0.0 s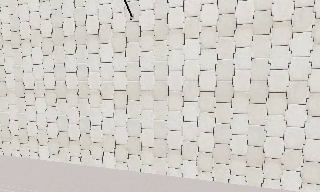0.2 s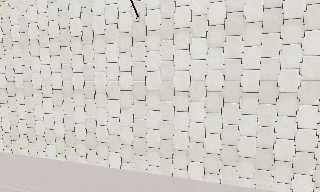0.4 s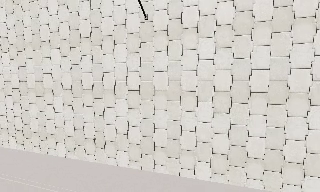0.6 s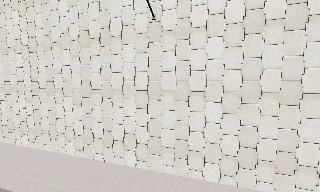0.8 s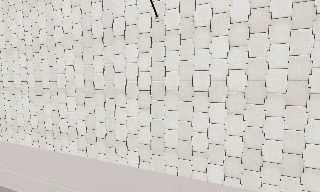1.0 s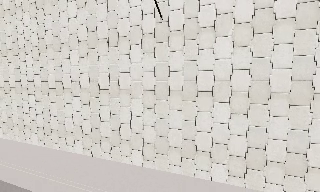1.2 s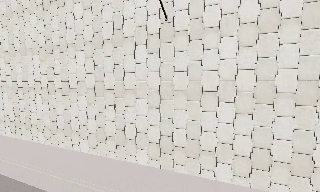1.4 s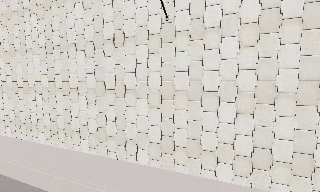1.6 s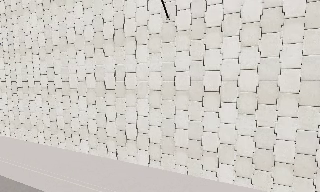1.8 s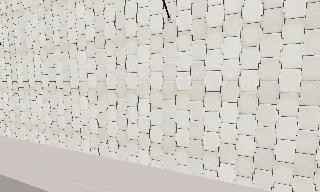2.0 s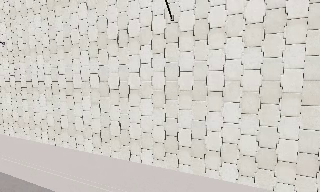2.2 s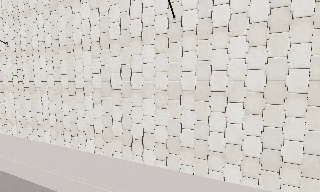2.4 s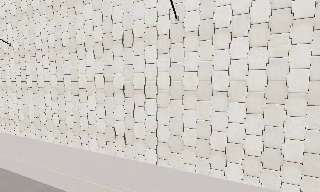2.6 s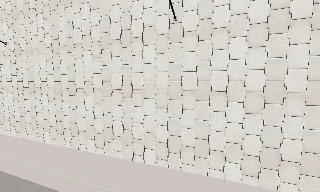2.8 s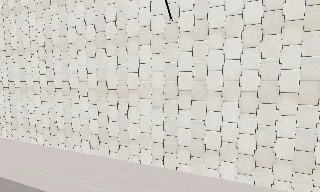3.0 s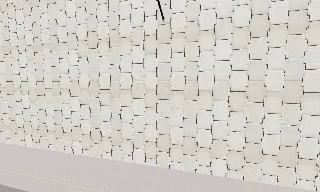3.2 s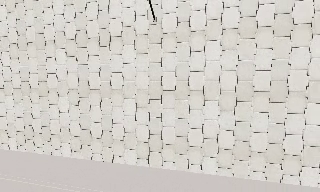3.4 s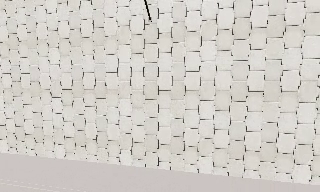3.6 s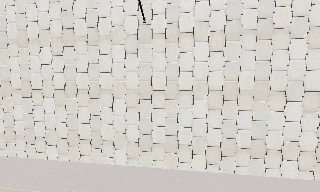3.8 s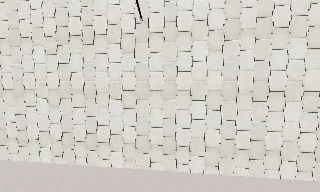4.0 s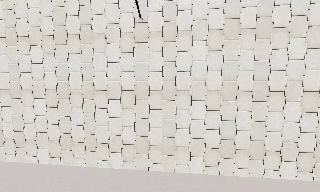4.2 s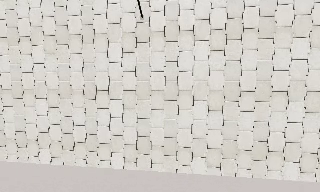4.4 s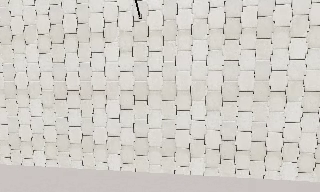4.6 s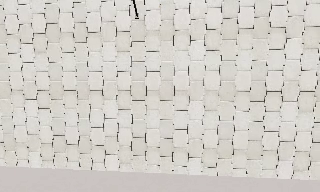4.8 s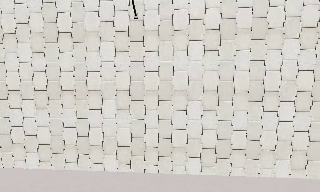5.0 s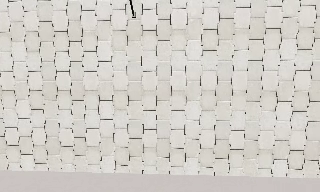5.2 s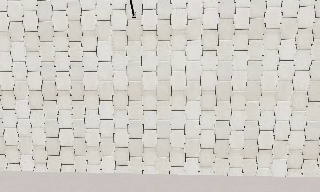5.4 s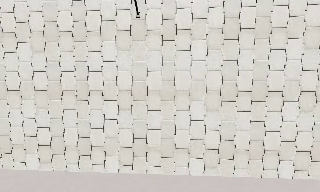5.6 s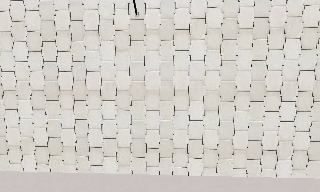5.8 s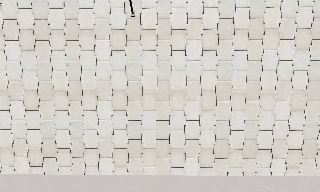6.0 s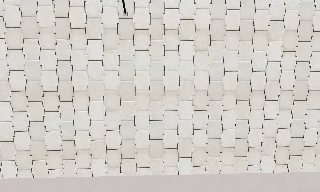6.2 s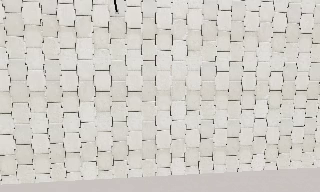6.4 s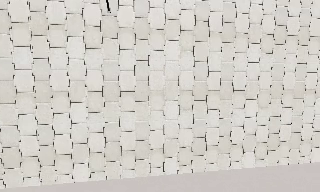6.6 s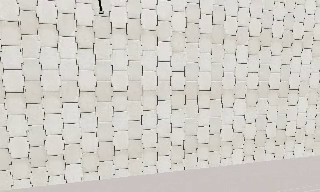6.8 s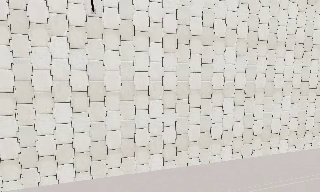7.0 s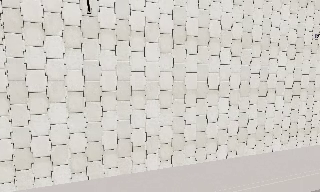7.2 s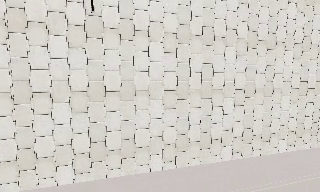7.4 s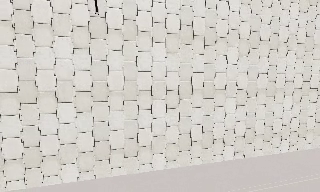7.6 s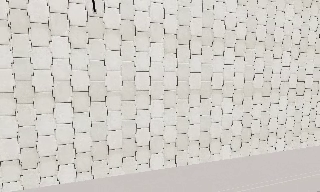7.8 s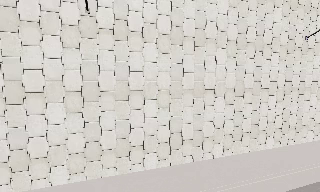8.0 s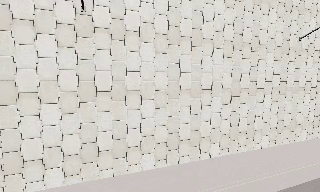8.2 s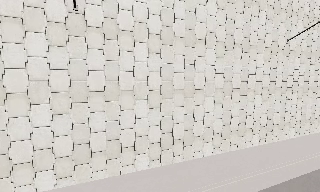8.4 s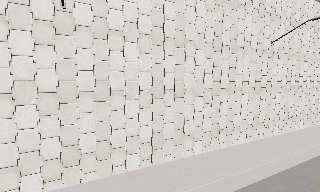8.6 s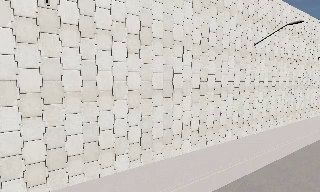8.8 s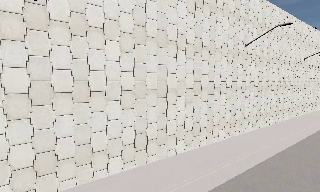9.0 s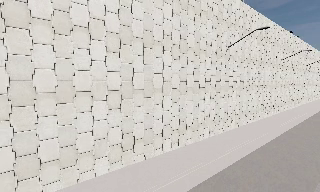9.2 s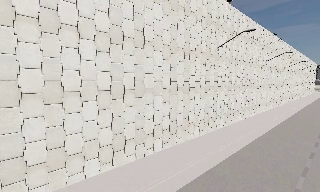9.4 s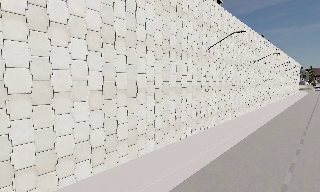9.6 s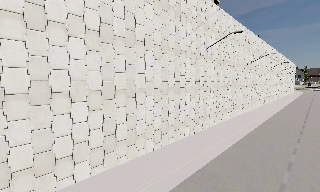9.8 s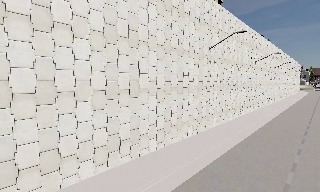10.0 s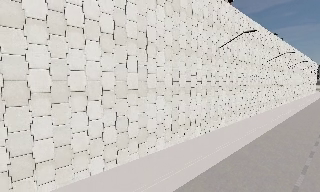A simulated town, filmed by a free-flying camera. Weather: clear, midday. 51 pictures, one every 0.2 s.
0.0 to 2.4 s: The camera travels to its left, about 0.5 m, so close, fixed things drift to the right.
2.4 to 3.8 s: The camera pans to its right, which is clockwise from overhead, by about 15 degrees.
3.8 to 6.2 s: The camera swings to its right by about 10 degrees, and the scene slides to the left.
6.2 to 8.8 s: The camera swings to its right by about 30 degrees, and the scene slides to the left. It travels to its left, about 0.5 m.
8.8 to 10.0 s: The camera shifts only a little, or ends up much as it began.
The film runs forward here.
